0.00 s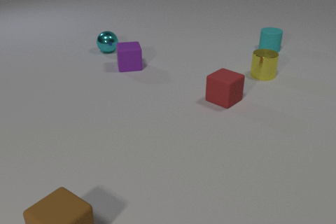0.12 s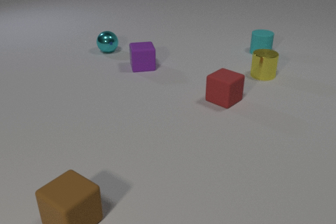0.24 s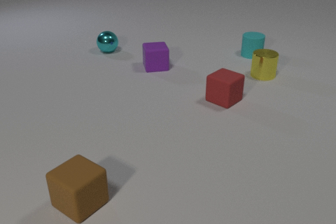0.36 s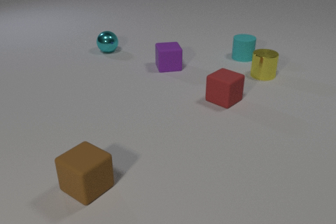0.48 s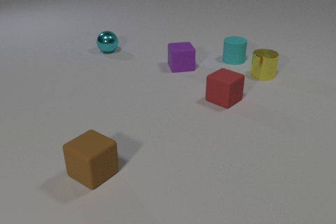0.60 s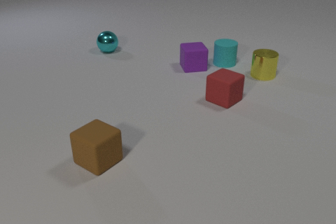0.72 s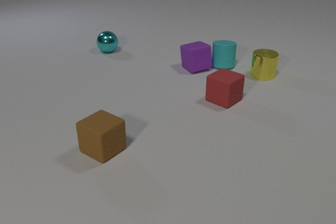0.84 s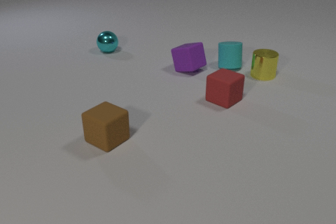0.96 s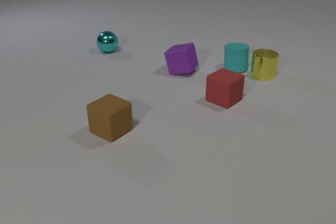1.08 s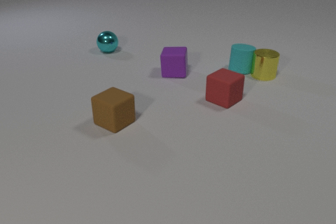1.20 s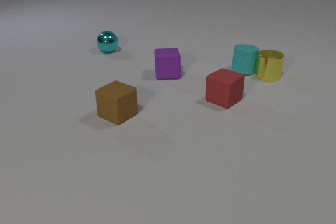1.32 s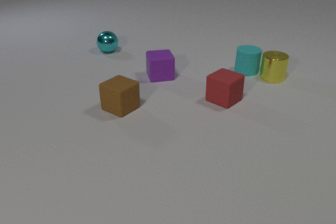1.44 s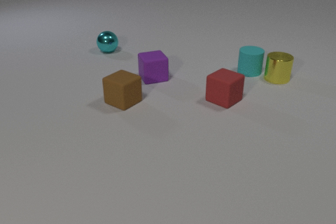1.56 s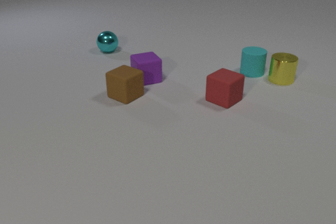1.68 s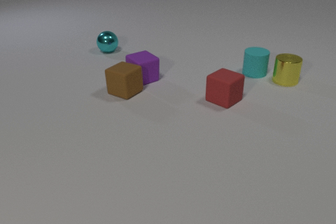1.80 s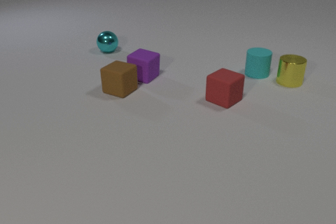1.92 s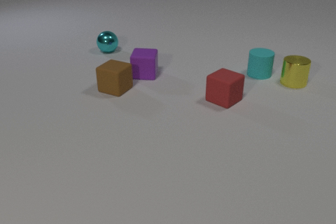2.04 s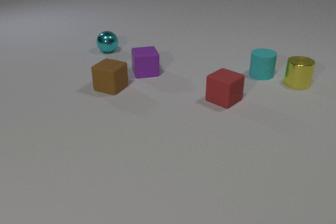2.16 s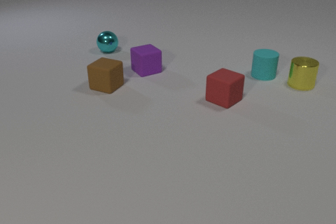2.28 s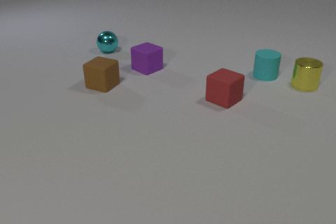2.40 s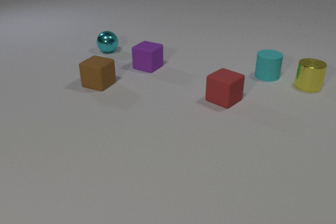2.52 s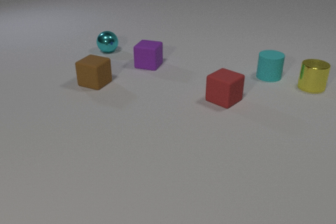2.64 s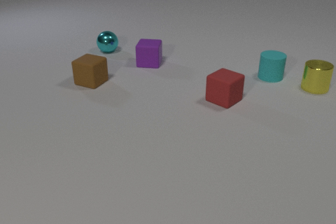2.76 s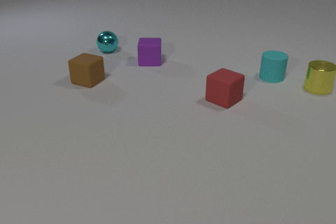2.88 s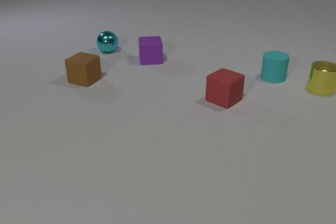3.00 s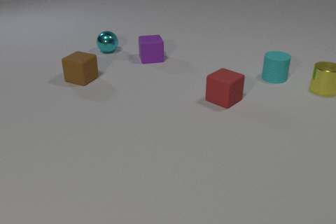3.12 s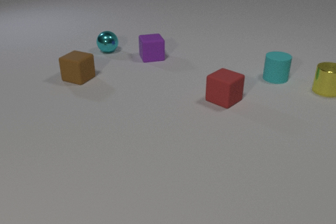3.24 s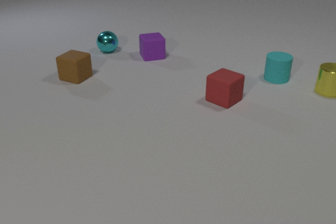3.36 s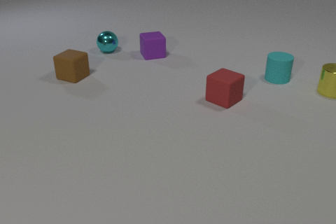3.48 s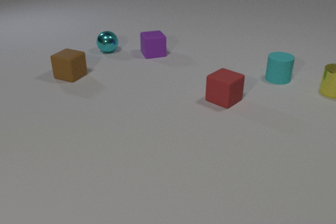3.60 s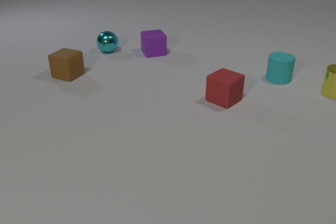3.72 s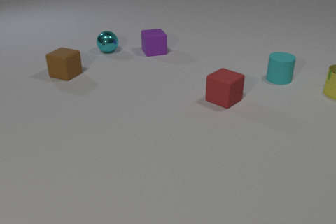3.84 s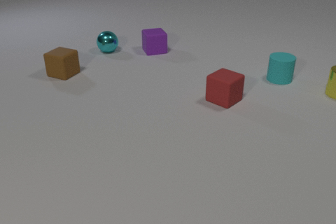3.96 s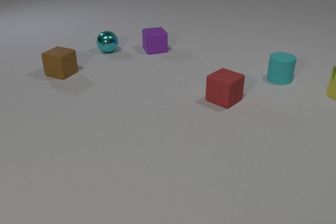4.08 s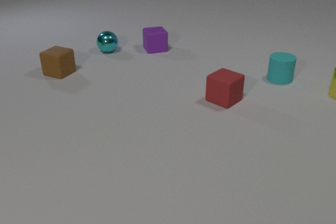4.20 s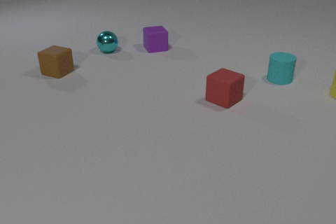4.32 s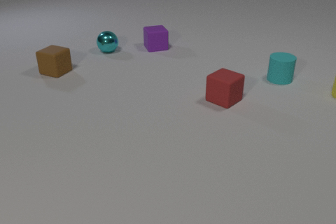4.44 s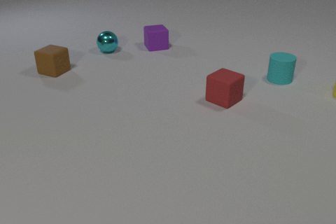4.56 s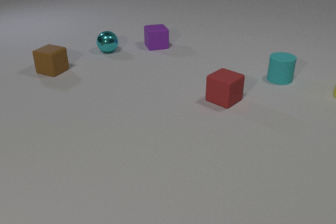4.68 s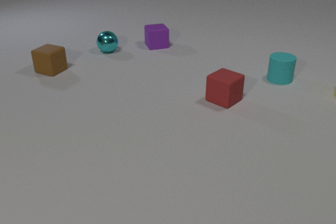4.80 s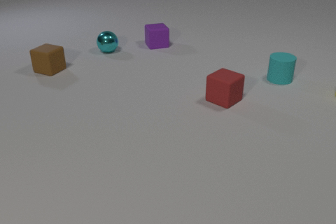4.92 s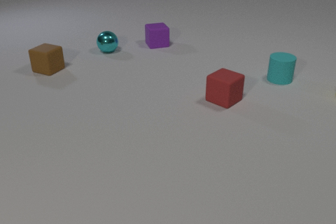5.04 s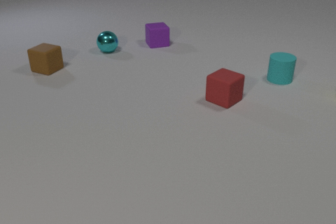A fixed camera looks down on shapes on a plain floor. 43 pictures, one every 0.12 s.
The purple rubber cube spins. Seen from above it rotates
counterclockwise.
The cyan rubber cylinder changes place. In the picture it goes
toward the camera.
0.00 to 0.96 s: The cyan rubber cylinder slides toward the camera and to the left. The purple rubber cube slides to the right, spins so that its near face slides to the right, counterclockwise seen from above. The brown rubber cube slides away from the camera. The cyan rubber cylinder and the purple rubber cube collide.
0.96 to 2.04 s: The cyan rubber cylinder slides to the right and toward the camera. The purple rubber cube slides to the left, spins counterclockwise seen from above by about 135 degrees, its near face sliding to the right. The yellow metal cylinder slides to the right. The brown rubber cube slides away from the camera. The cyan rubber cylinder and the yellow metal cylinder collide. The purple rubber cube and the brown rubber cube collide.
2.04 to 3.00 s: The cyan rubber cylinder slides to the right. The purple rubber cube slides away from the camera, spins counterclockwise seen from above by about 90 degrees, its near face sliding to the right. The yellow metal cylinder slides to the right. The brown rubber cube slides to the left and away from the camera.
3.00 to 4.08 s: The cyan rubber cylinder slides to the right. The purple rubber cube slides away from the camera. The yellow metal cylinder slides to the right. The brown rubber cube slides to the left and away from the camera.
4.08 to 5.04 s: The purple rubber cube slides away from the camera. The yellow metal cylinder slides to the right. The brown rubber cube slides away from the camera and to the left.
How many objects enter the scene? 0.
How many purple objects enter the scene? 0.
Are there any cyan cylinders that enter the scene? no.
